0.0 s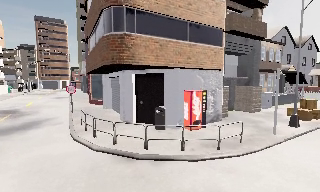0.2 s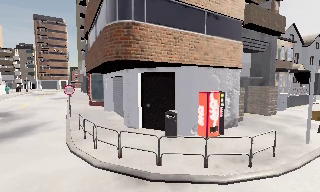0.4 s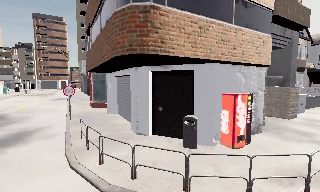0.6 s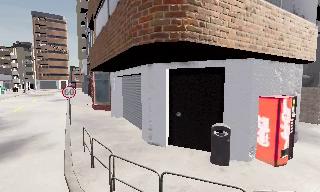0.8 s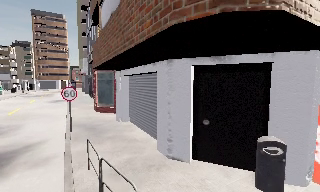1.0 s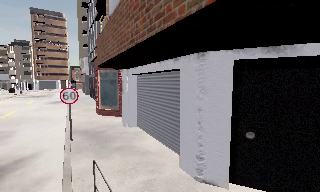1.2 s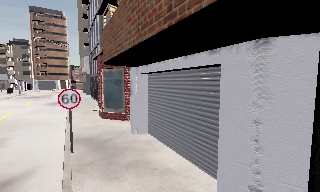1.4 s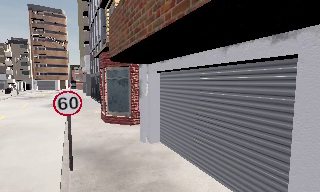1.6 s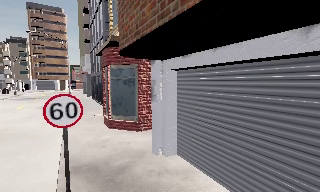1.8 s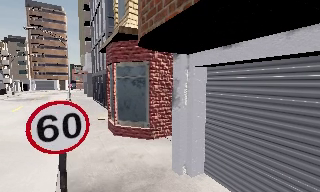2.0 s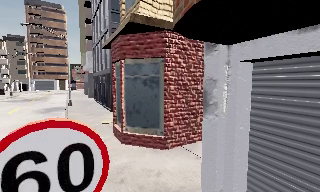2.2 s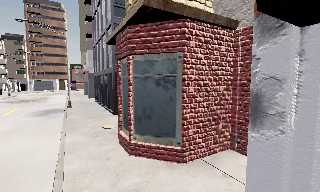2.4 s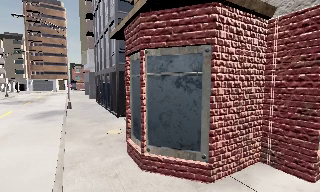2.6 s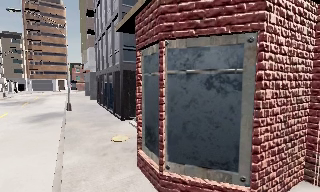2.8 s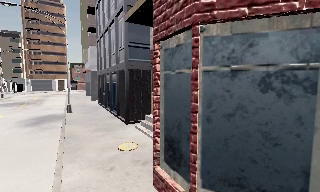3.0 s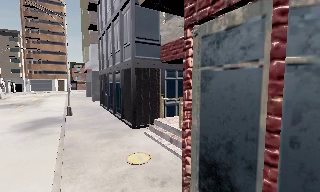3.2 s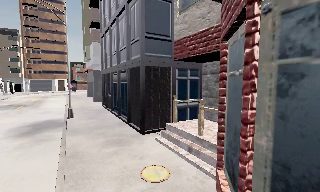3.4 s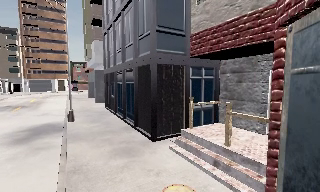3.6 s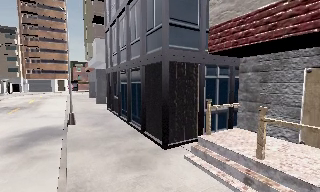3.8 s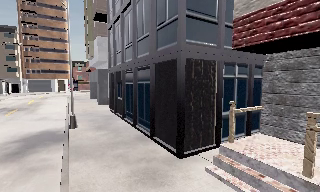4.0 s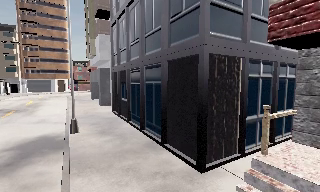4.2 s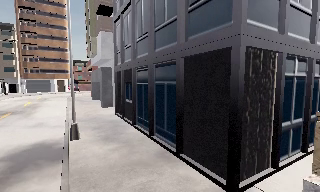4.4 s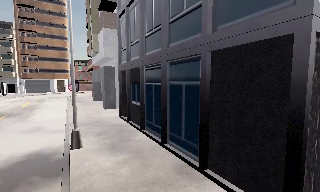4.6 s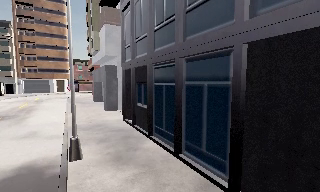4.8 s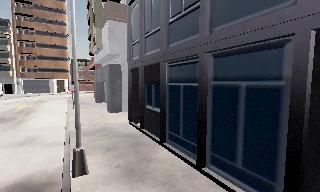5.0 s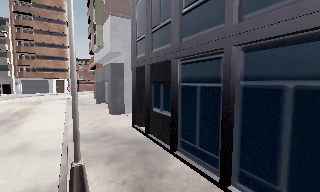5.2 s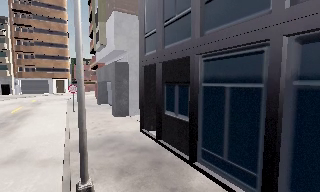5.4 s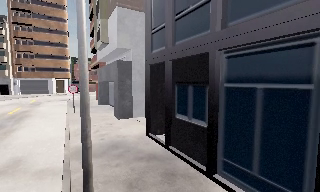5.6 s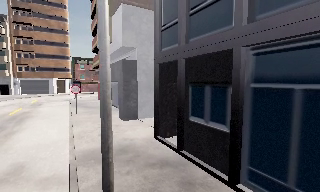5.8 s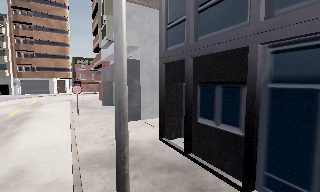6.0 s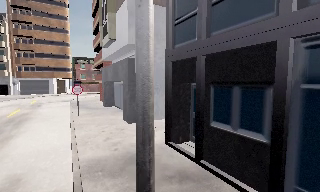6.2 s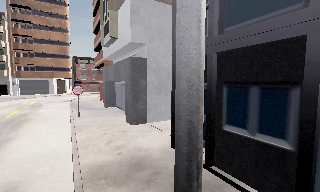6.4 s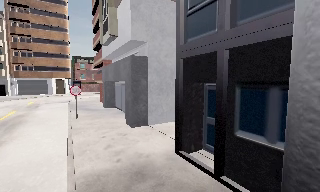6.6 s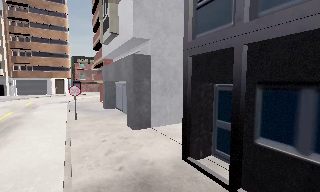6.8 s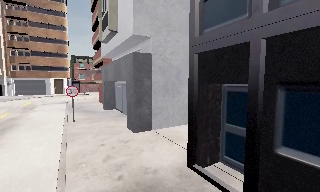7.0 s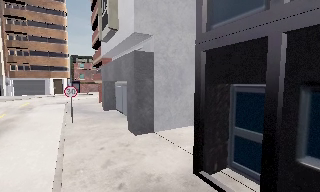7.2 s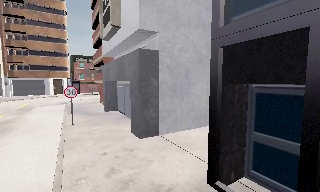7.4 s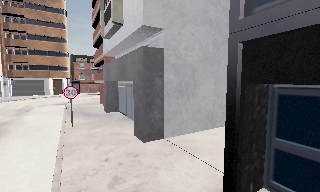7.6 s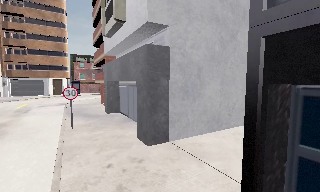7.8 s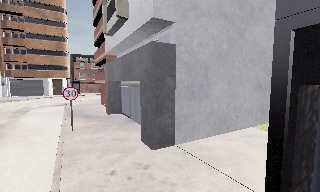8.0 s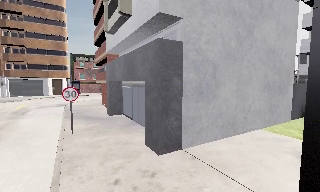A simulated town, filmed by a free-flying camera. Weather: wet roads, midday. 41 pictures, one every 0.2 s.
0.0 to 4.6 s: The camera travels forward and to its left, about 25 m, so what stands in front looms larger.
4.6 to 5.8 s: The camera travels forward and to its left, about 4.5 m, so what stands in front looms larger. It loses speed.
5.8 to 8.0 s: The camera travels forward and to its left, about 5 m, so what stands in front looms larger.
The film runs forward here.
